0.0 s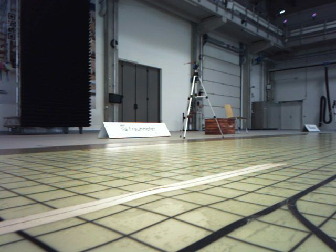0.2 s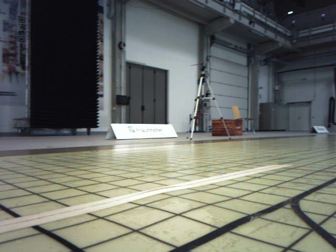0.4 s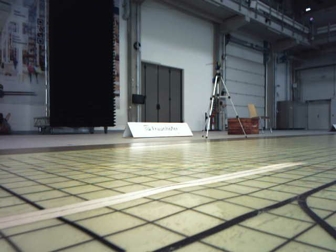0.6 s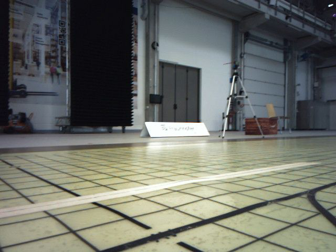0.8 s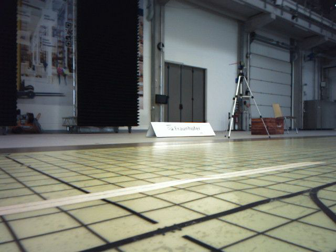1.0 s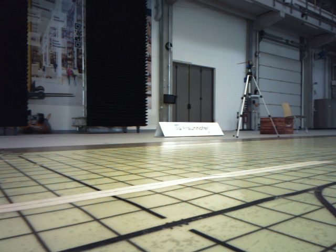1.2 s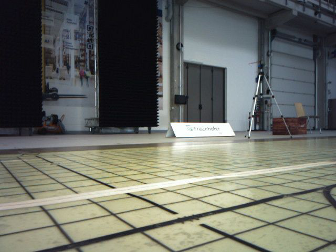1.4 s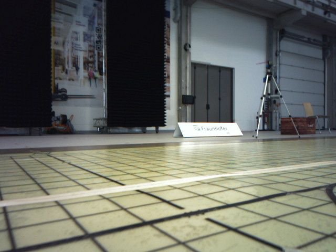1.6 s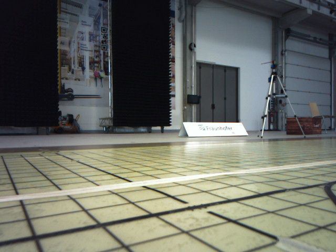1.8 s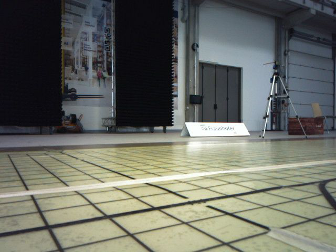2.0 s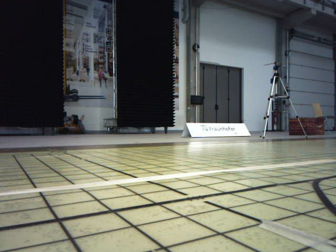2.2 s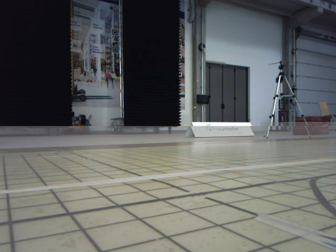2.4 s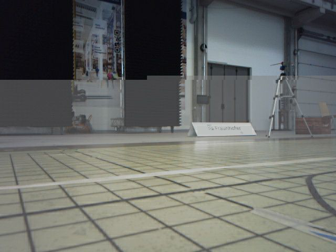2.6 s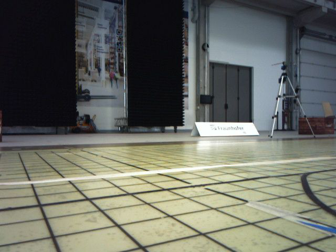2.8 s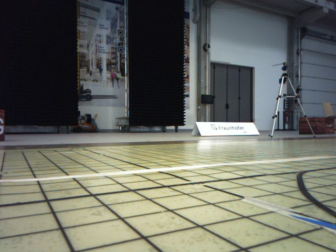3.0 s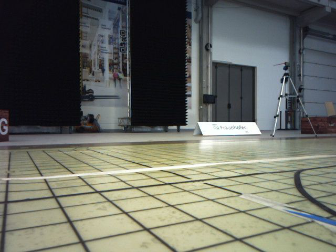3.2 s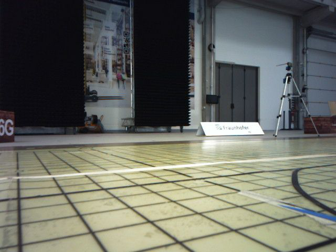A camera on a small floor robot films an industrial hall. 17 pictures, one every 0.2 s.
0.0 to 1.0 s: The scene slides to the right, as the camera pans about 10 degrees to its left. It travels backward, about 0.2 m, so what stands in front gets smaller.
1.0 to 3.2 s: The camera travels backward, about 0.4 m, so what stands in front gets smaller.
The film runs backward here.
